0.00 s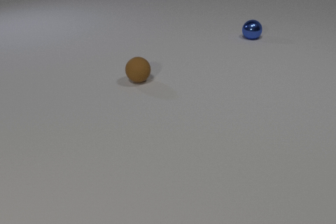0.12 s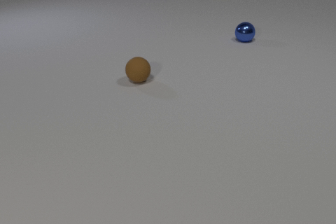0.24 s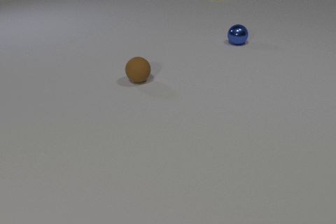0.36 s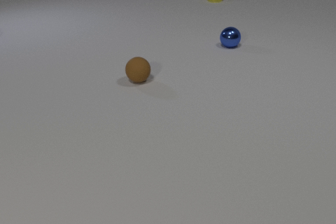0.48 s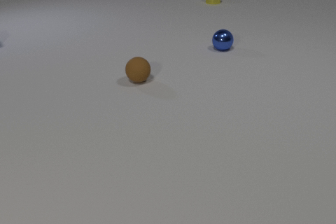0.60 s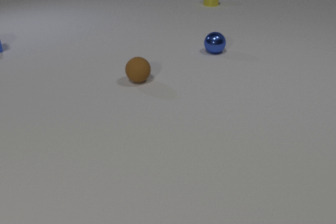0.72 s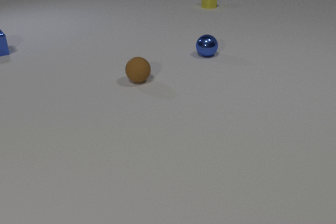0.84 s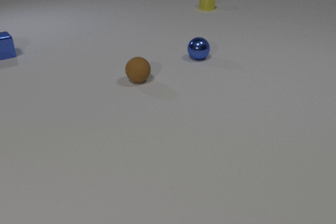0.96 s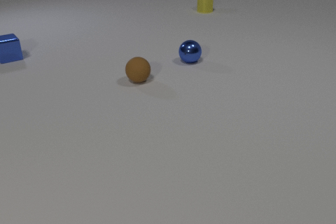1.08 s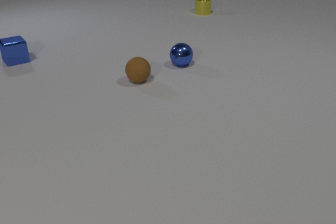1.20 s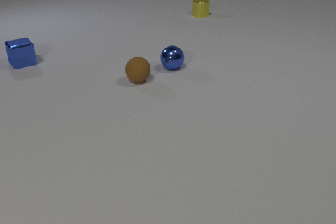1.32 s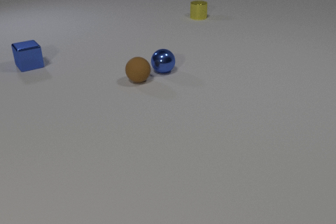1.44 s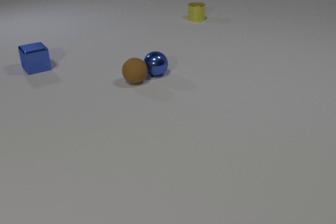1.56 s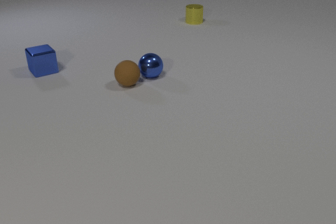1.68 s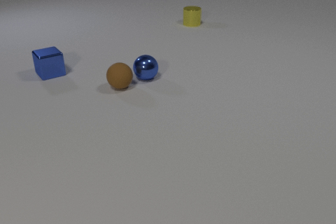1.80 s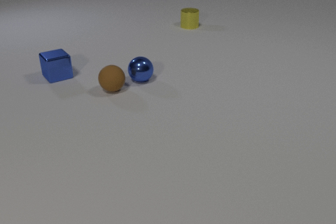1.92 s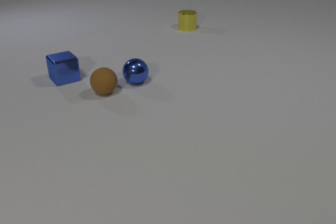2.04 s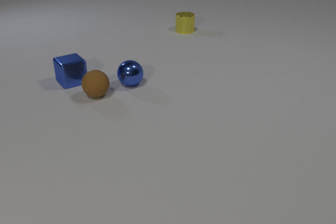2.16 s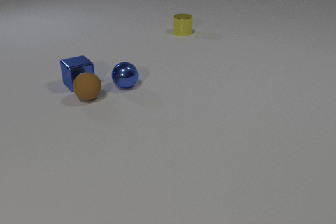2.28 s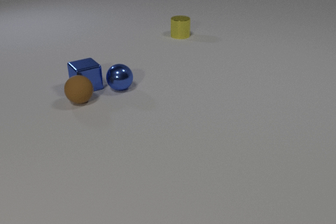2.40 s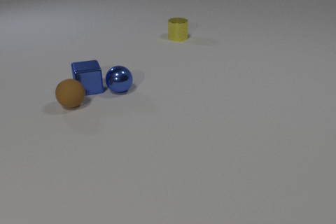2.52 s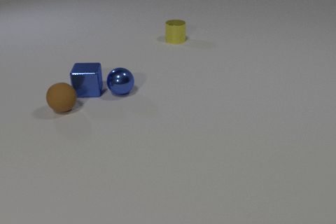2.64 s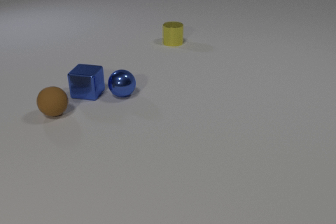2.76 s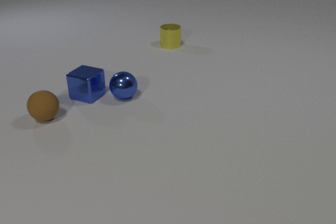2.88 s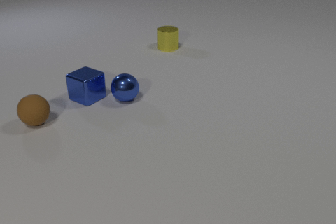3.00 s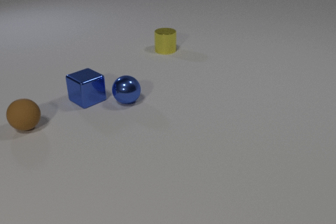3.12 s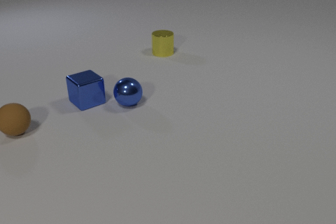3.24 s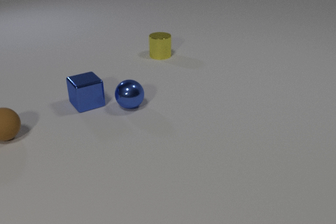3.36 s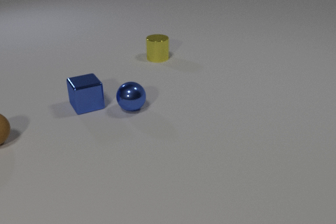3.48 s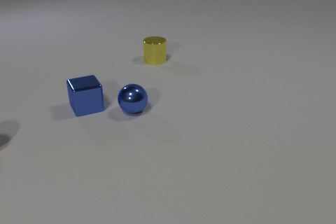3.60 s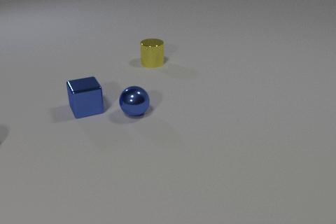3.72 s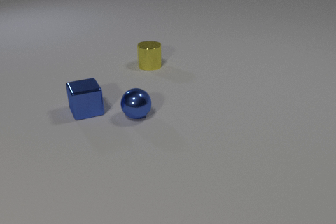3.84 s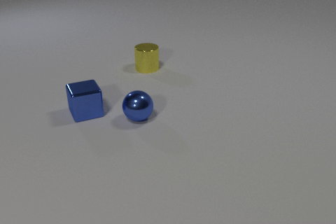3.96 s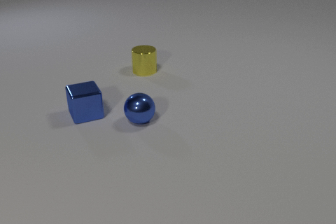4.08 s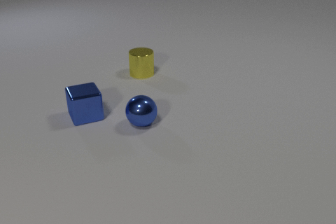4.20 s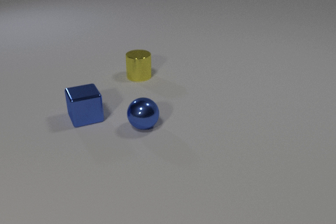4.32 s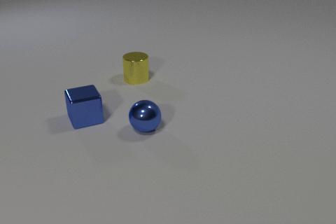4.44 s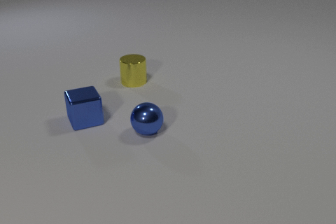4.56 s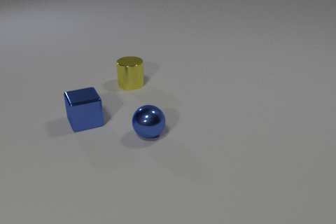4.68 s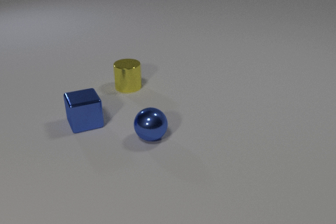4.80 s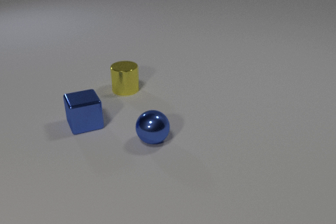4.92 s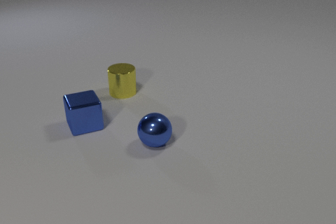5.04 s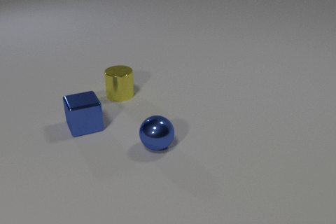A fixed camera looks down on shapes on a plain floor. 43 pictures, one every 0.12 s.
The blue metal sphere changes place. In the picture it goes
toward the camera.
The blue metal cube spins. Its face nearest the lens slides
to the left.
0.00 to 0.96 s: The blue metal sphere rolls toward the camera and to the left. The blue metal cube comes in at the left edge, slides toward the camera and to the right. The yellow metal cylinder comes in at the top edge, slides toward the camera.
0.96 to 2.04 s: The blue metal sphere rolls to the left and toward the camera. The brown rubber sphere rolls to the left and toward the camera. The blue metal cube slides toward the camera and to the right. The yellow metal cylinder slides toward the camera. The blue metal sphere and the brown rubber sphere collide.
2.04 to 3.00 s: The blue metal sphere rolls toward the camera. The brown rubber sphere rolls to the left and toward the camera. The blue metal cube slides toward the camera, spins clockwise seen from above by about 75 degrees, its near face sliding to the left. The yellow metal cylinder slides toward the camera. The brown rubber sphere and the blue metal cube collide. The blue metal sphere and the blue metal cube collide.
3.00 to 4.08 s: The blue metal sphere rolls toward the camera. The brown rubber sphere rolls to the left and toward the camera, leaves at the left edge. The blue metal cube slides toward the camera, spins so that its near face slides to the left, clockwise seen from above. The yellow metal cylinder slides toward the camera.
4.08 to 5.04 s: The blue metal sphere rolls toward the camera. The blue metal cube slides toward the camera. The yellow metal cylinder slides toward the camera and to the left.
What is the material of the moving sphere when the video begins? metal.
What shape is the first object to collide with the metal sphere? sphere.
What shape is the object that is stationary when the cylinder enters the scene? sphere.
